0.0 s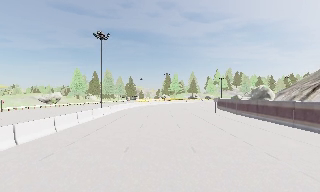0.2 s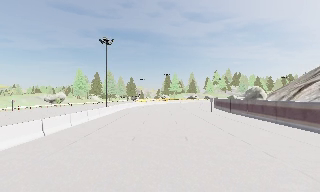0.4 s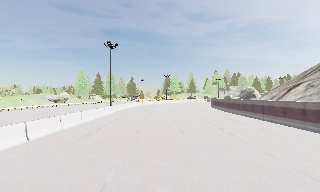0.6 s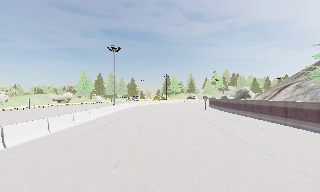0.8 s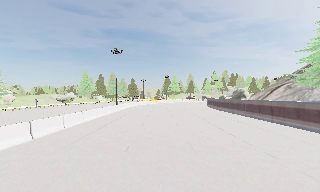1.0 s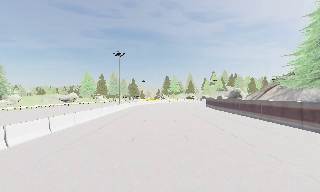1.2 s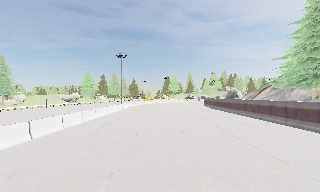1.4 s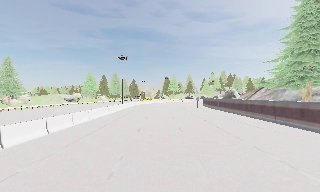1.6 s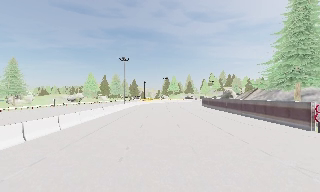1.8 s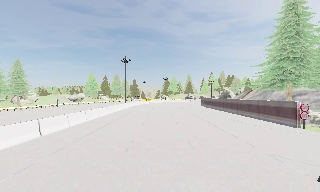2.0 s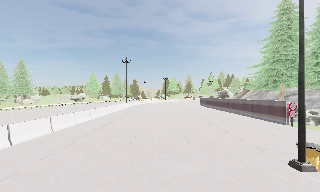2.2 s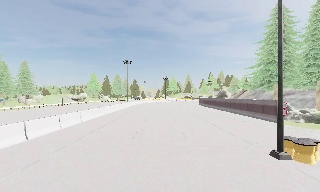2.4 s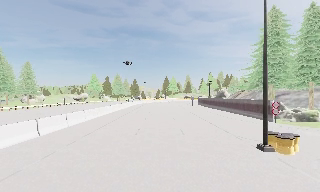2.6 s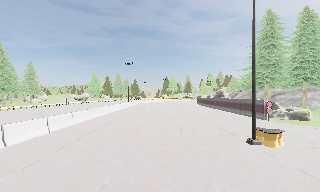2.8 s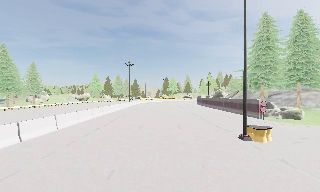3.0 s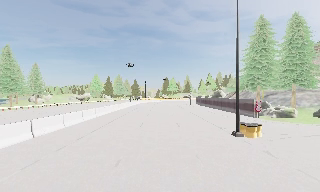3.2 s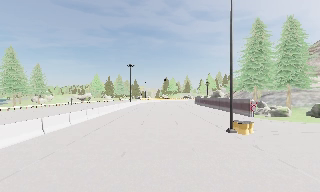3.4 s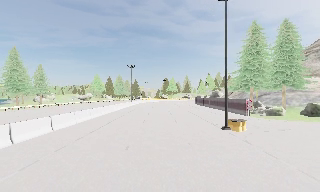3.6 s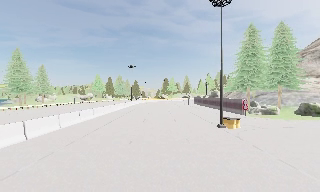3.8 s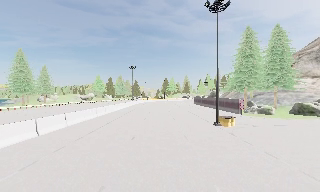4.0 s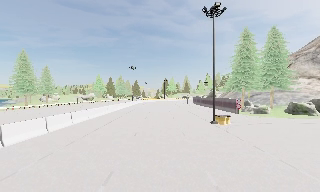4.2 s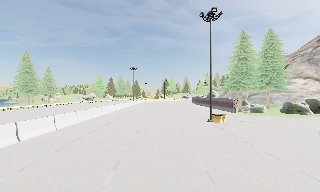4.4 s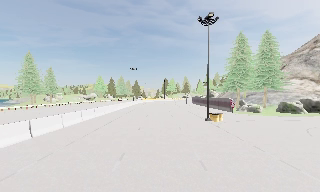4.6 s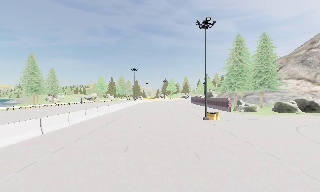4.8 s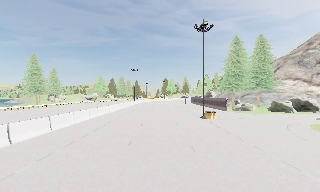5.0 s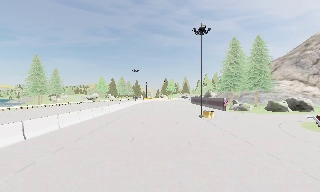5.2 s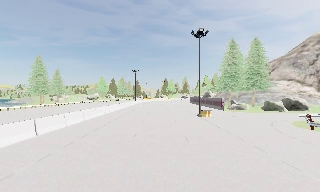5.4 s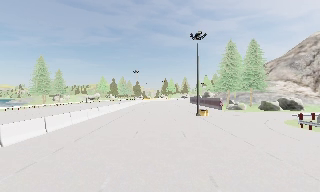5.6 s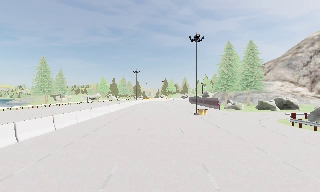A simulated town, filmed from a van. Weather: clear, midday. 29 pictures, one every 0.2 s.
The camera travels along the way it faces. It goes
backward.
0.0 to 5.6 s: The camera travels backward, about 35 m, so what stands in front gets smaller. It loses speed.
The film runs backward here.
